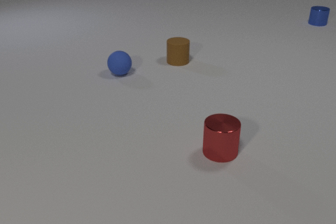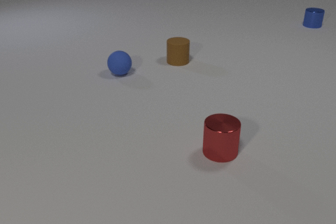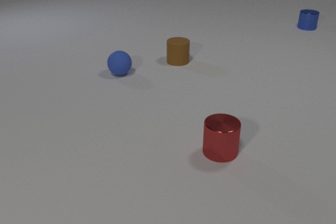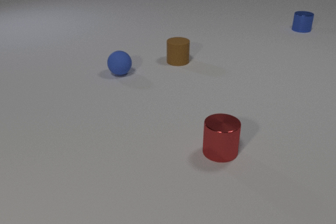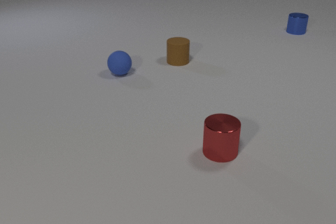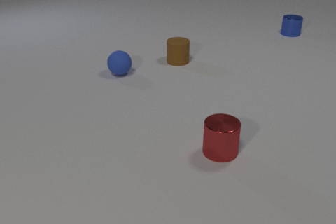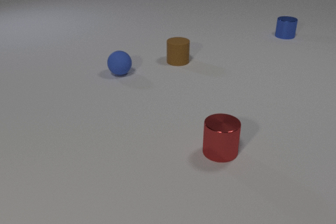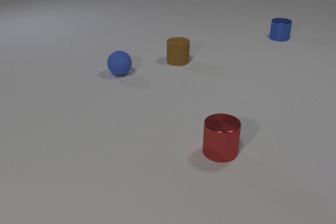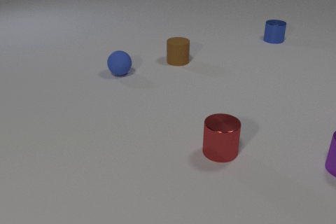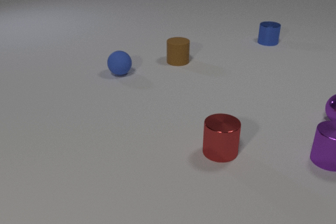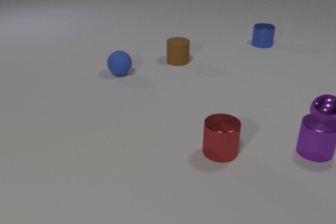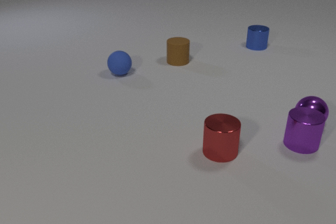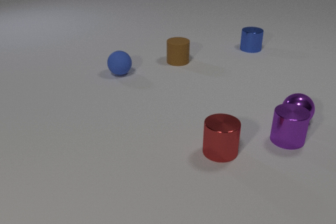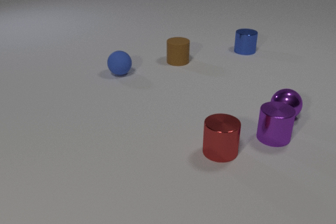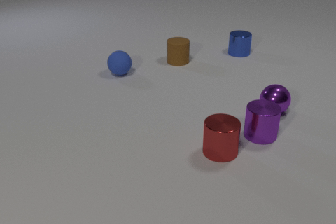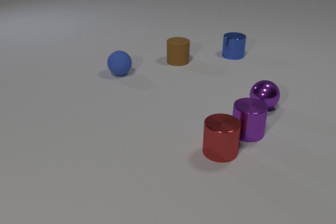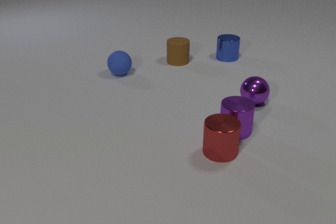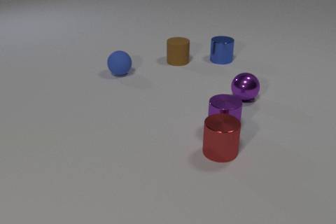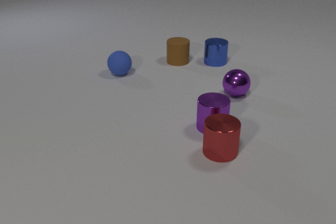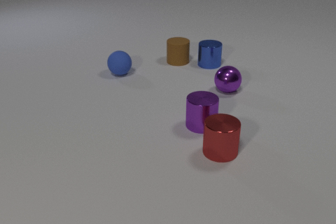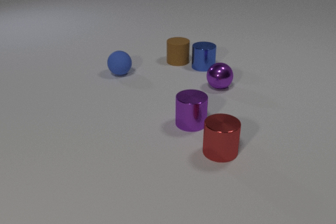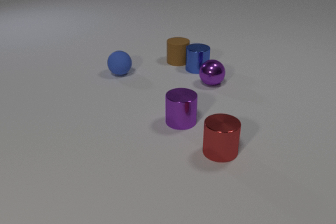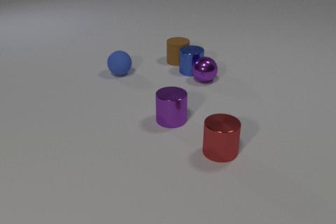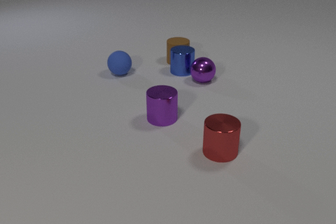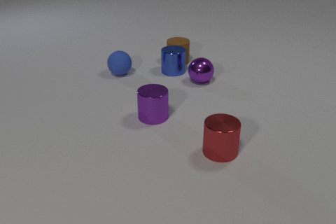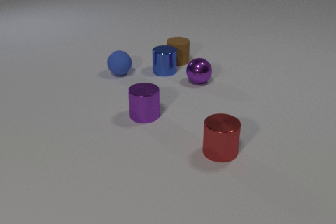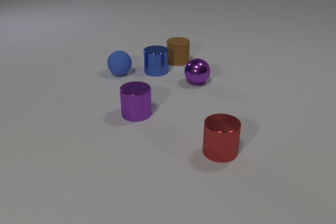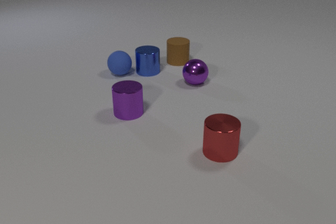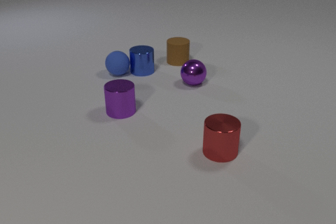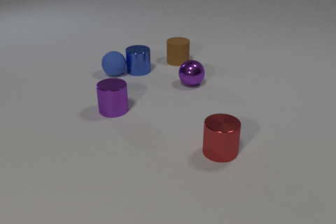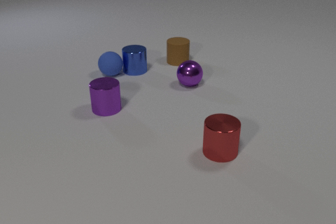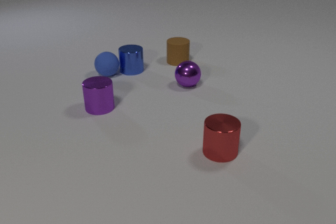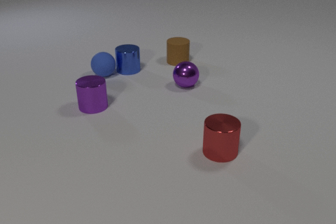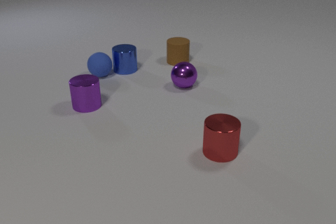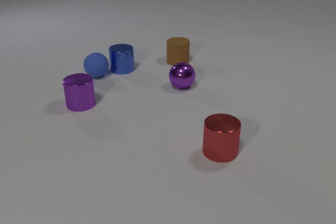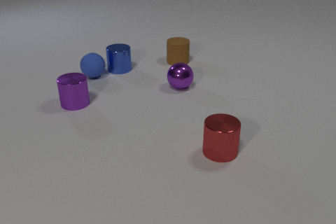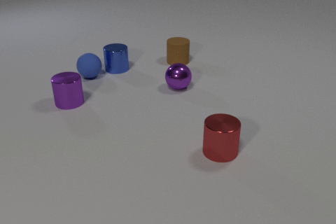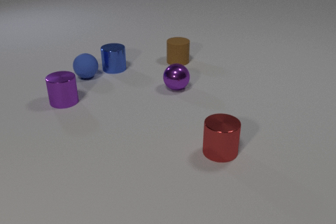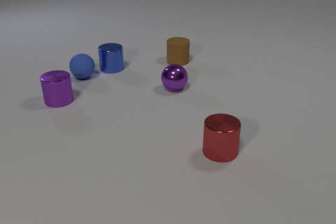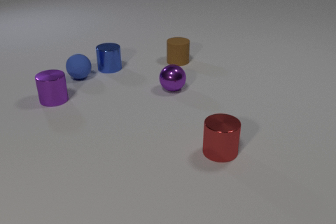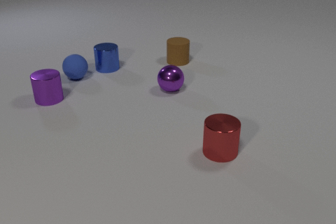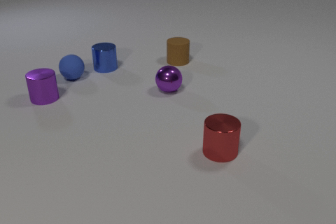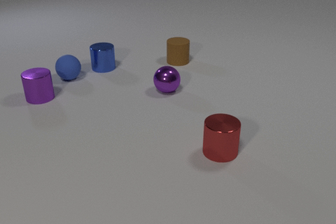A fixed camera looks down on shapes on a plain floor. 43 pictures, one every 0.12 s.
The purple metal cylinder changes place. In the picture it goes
to the left.
The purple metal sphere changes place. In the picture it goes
to the left.
0.00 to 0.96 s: The purple metal cylinder comes in at the right edge, slides to the left. The blue metal cylinder slides toward the camera and to the left.
0.96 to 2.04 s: The purple metal cylinder slides to the left. The purple metal sphere comes in at the right edge, rolls to the left. The blue metal cylinder slides toward the camera and to the left. The purple metal cylinder and the purple metal sphere collide.
2.04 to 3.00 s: The purple metal cylinder slides to the left. The purple metal sphere rolls to the left and away from the camera. The blue metal cylinder slides to the left and toward the camera. The purple metal sphere and the blue metal cylinder collide.
3.00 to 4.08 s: The purple metal cylinder slides to the left and away from the camera. The purple metal sphere rolls to the left and toward the camera. The blue metal cylinder slides to the left. The blue rubber sphere rolls to the left. The blue metal cylinder and the blue rubber sphere collide.
4.08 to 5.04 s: The purple metal cylinder slides to the left and away from the camera. The purple metal sphere rolls to the left and toward the camera. The blue metal cylinder slides to the left. The blue rubber sphere rolls to the left.
How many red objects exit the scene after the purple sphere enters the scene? 0.
How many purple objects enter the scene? 2.
What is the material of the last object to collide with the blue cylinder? rubber.
